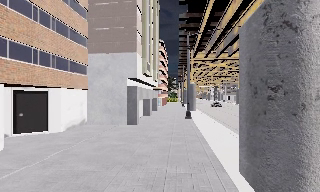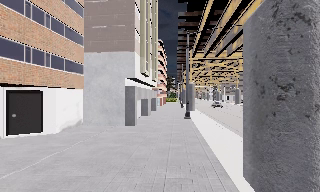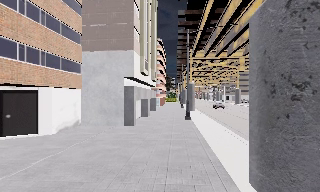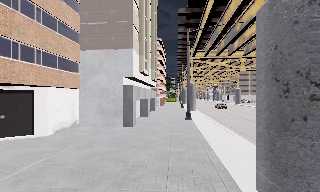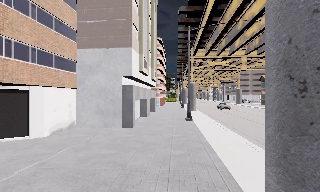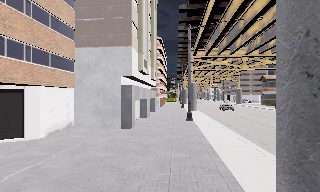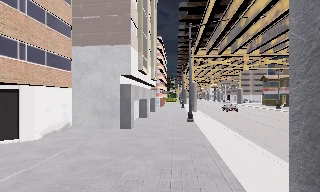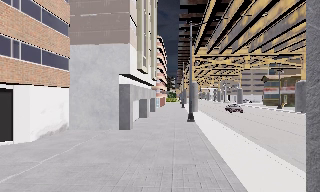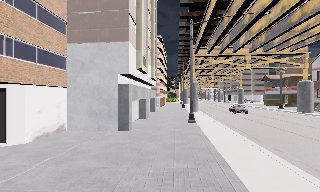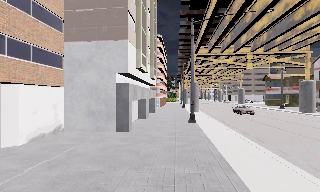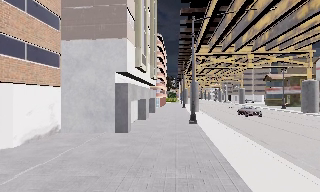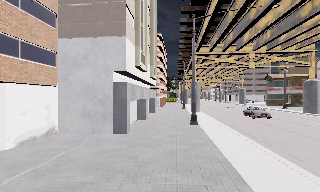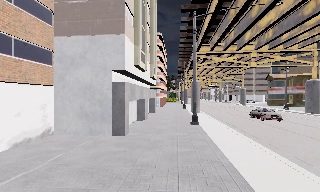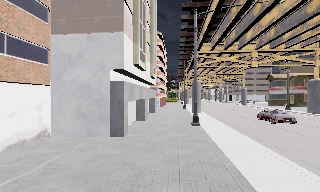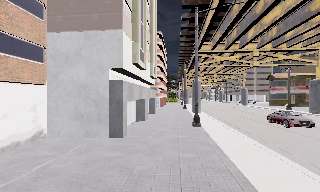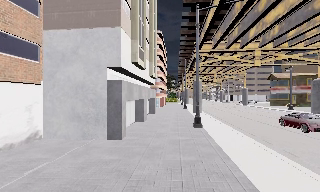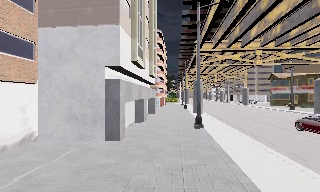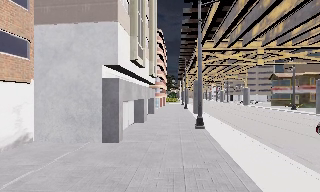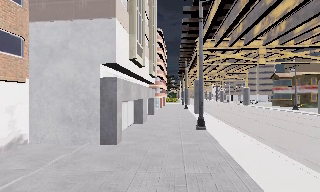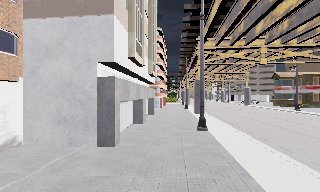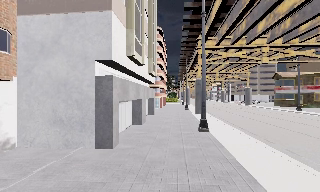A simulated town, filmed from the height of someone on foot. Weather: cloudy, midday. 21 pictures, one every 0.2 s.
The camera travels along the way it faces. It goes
forward.
0.0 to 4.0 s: The camera travels forward, about 7 m, so what stands in front looms larger.
The film runs forward here.
